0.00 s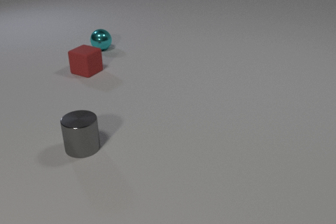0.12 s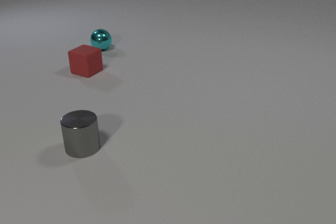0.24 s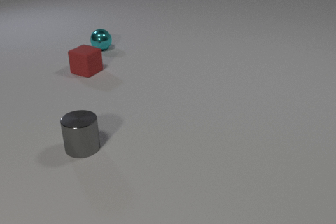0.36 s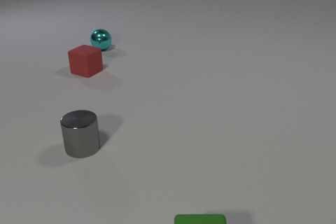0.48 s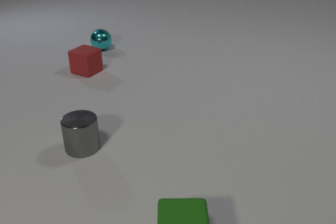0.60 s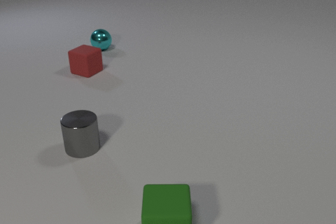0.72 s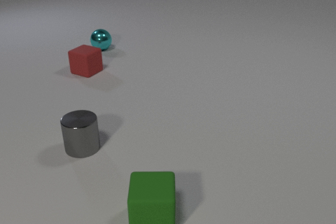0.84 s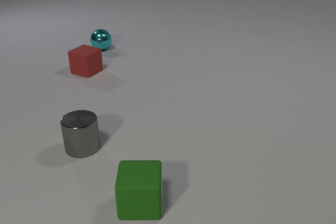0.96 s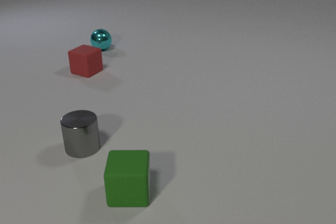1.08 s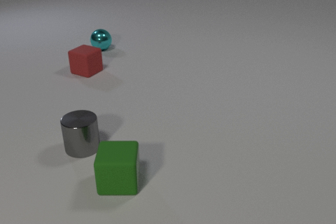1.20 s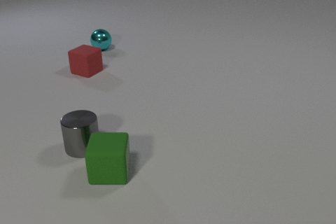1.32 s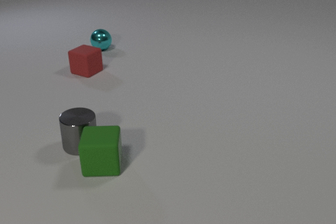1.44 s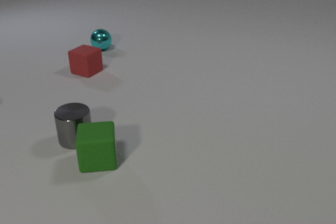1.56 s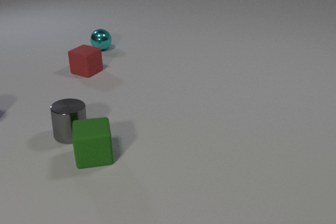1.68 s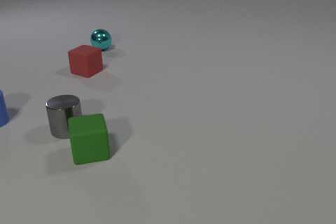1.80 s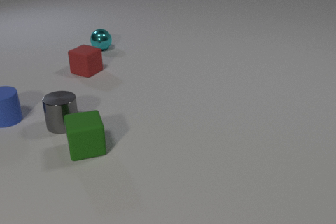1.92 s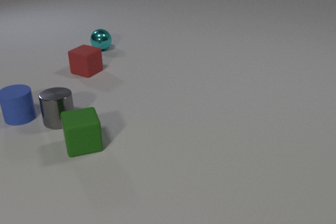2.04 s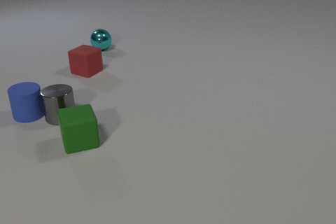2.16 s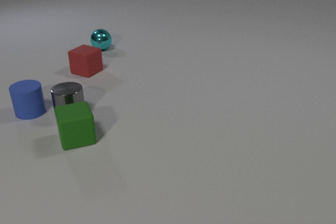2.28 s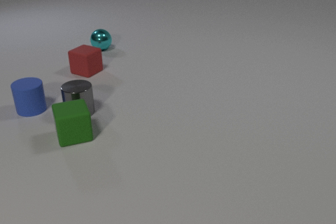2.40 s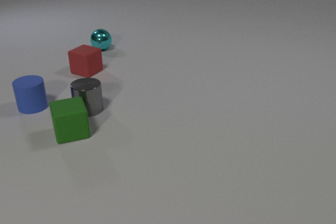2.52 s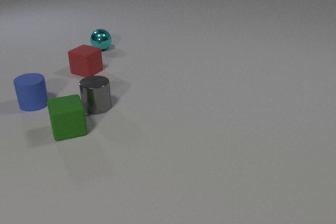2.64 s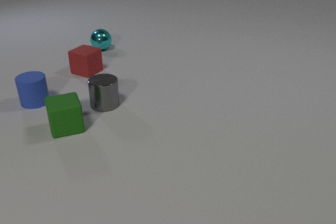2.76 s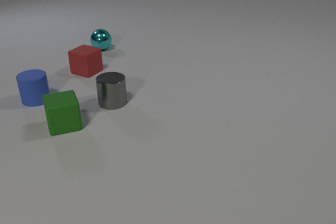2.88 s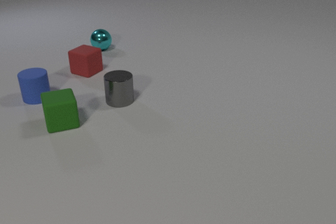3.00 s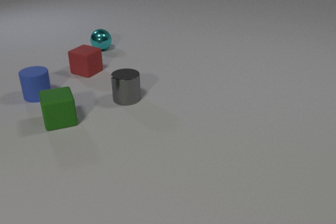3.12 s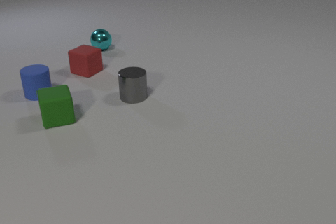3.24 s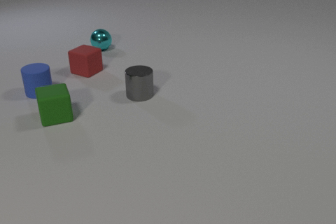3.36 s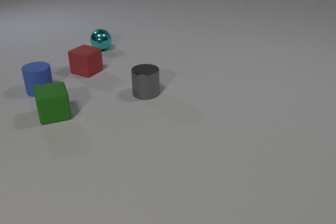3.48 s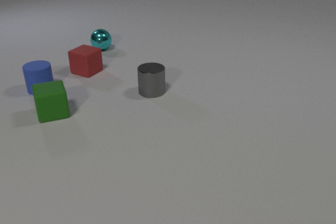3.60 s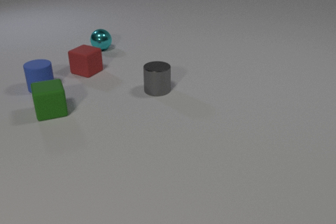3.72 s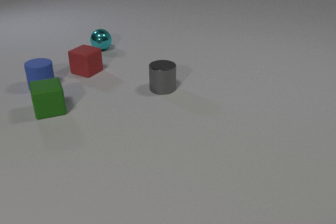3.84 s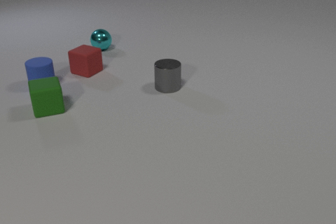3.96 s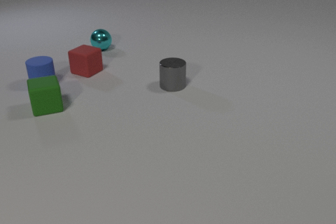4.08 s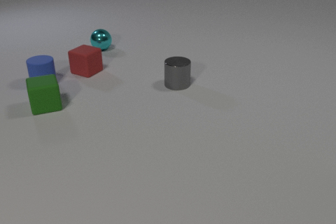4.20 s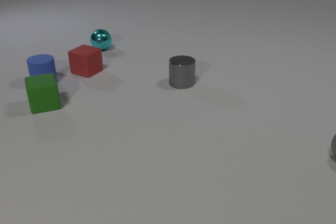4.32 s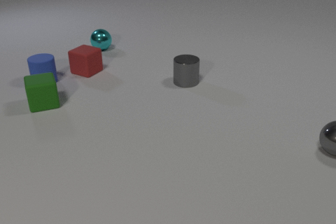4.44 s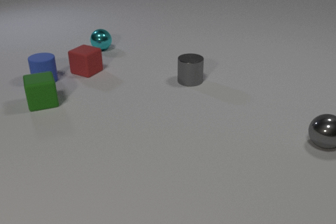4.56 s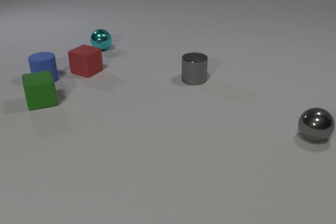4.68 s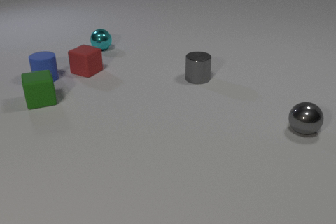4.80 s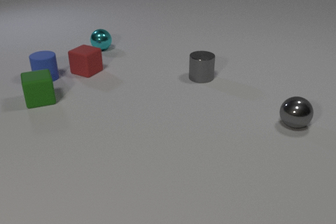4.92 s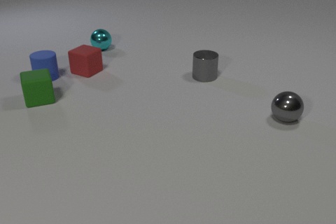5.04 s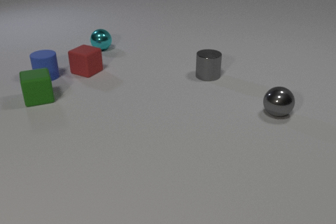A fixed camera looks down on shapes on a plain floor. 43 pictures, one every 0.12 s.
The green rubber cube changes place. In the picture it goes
away from the camera.
0.00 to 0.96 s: The green rubber cube comes in at the bottom edge, slides away from the camera and to the left.
0.96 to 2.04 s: The green rubber cube slides away from the camera and to the left, spins counterclockwise seen from above by about 15 degrees, its near face sliding to the right. The gray metal cylinder slides away from the camera. The blue rubber cylinder comes in at the left edge, slides to the right. The green rubber cube and the gray metal cylinder collide. The gray metal cylinder and the blue rubber cylinder collide.
2.04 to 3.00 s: The green rubber cube slides away from the camera and to the left. The gray metal cylinder slides to the right and away from the camera. The blue rubber cylinder slides away from the camera.
3.00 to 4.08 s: The green rubber cube slides away from the camera. The gray metal cylinder slides to the right and away from the camera. The blue rubber cylinder slides away from the camera.
4.08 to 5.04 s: The green rubber cube slides away from the camera. The gray metal cylinder slides to the right and away from the camera. The blue rubber cylinder slides away from the camera. The gray metal sphere comes in at the right edge, rolls to the left and away from the camera.
What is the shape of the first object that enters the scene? cube.
How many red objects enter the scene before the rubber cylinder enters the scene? 0.
Are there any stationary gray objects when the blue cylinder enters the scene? no.
